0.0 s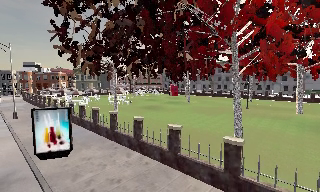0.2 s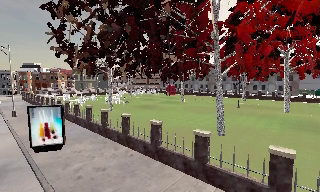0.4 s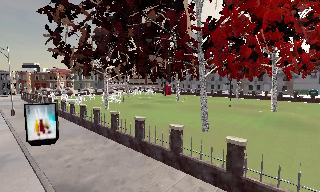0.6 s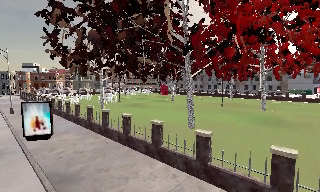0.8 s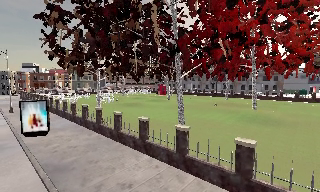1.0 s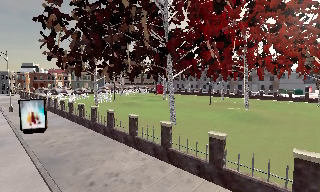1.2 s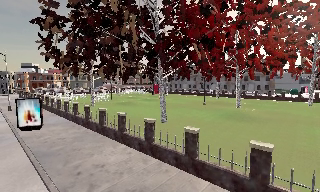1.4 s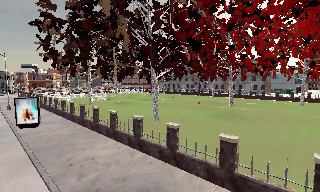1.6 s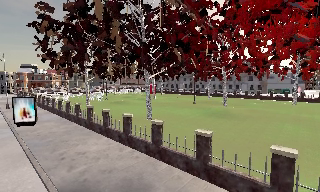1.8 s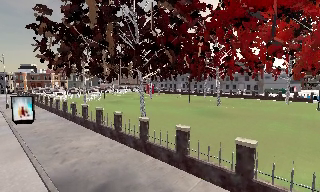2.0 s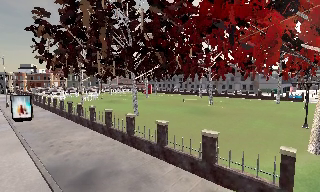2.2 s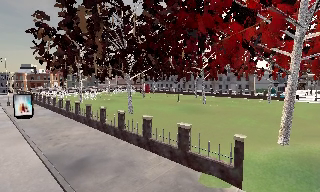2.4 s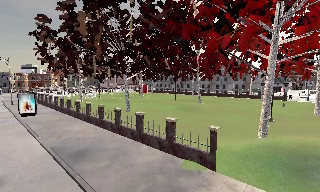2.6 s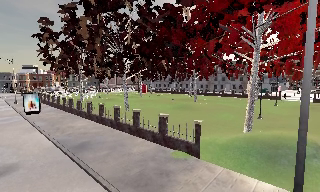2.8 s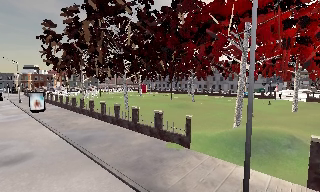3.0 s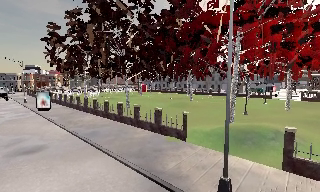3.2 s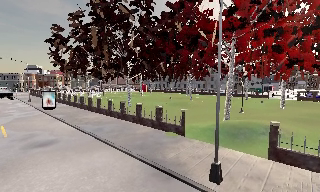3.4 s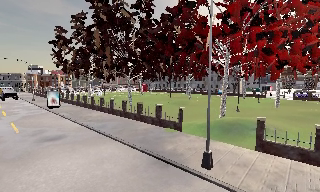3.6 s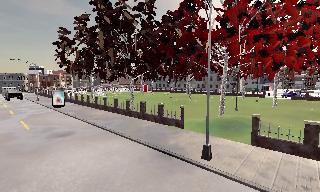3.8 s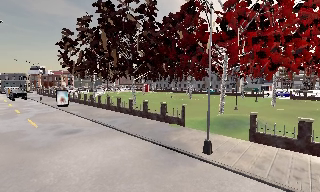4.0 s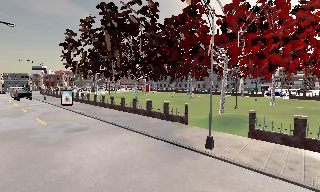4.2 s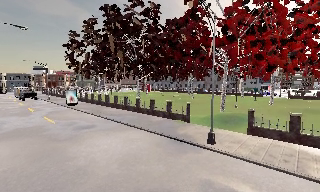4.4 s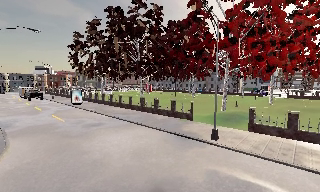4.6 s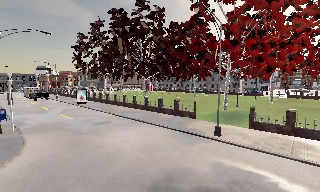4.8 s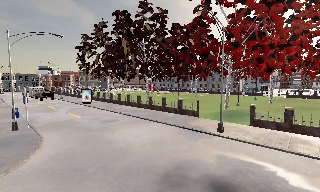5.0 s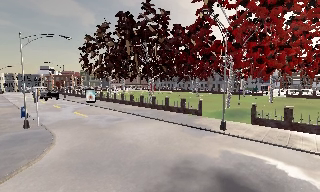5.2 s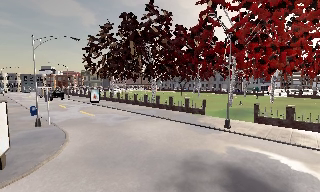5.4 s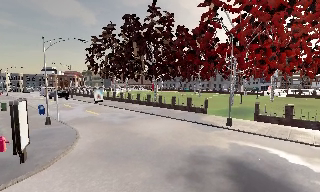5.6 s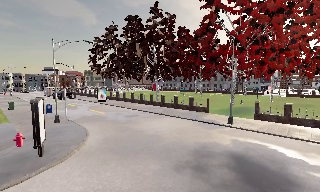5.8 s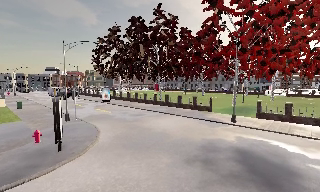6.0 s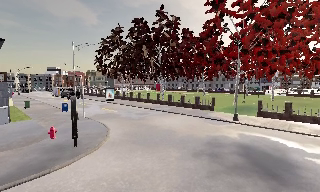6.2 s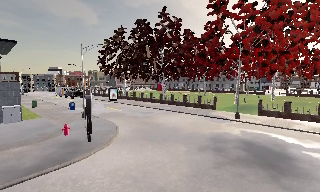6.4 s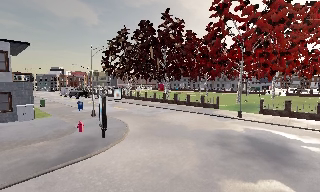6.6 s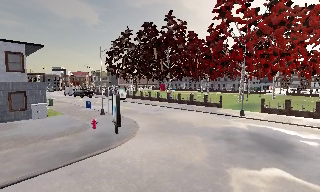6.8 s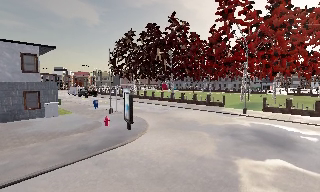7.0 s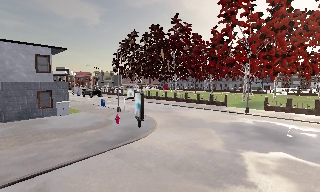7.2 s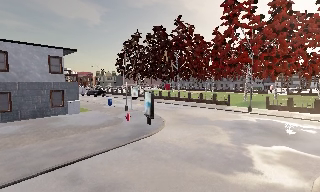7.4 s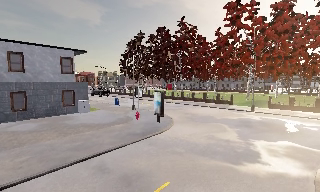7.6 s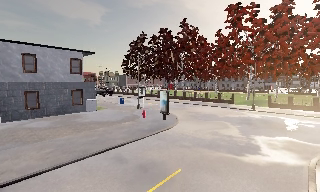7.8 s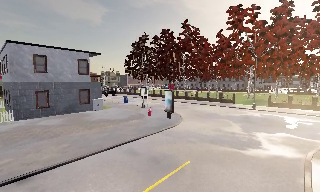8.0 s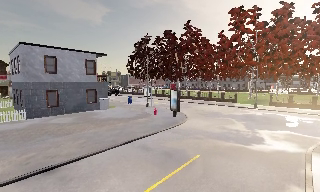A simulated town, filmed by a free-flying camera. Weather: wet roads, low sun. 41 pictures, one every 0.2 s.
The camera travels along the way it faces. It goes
backward.
0.0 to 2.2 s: The camera travels to its right and backward, about 12 m, so close, fixed things drift to the left.
2.2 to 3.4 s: The camera travels backward, about 6 m, so what stands in front gets smaller.
3.4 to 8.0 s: The camera travels backward and to its left, about 20 m, so what stands in front gets smaller.
The film runs backward here.
